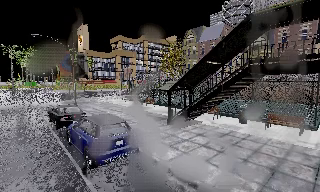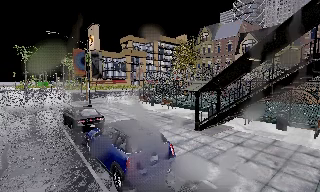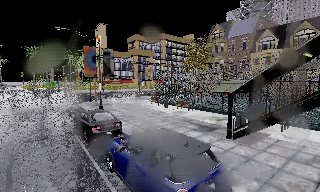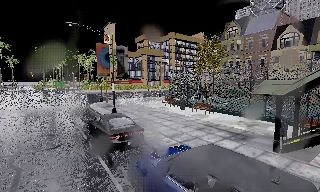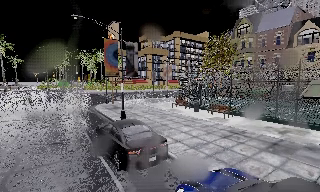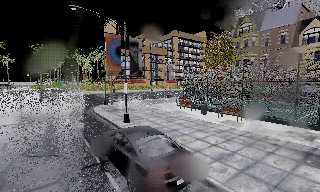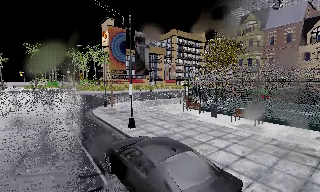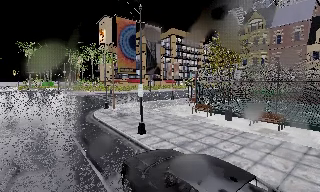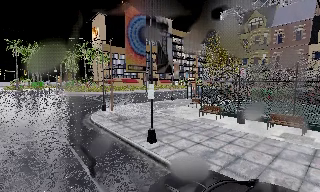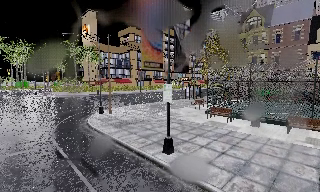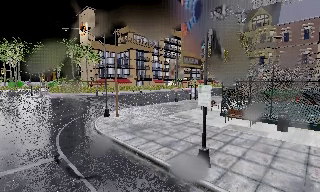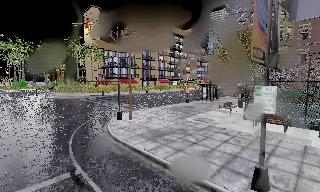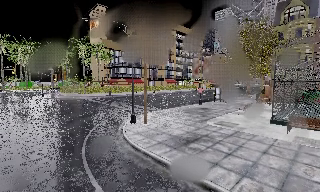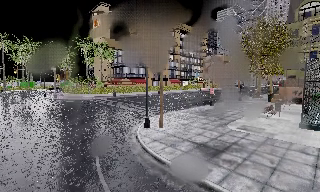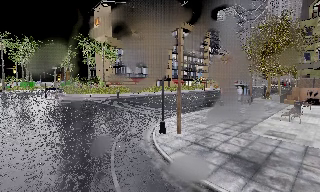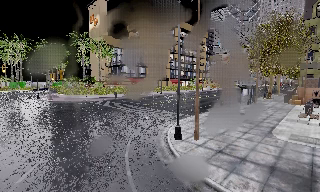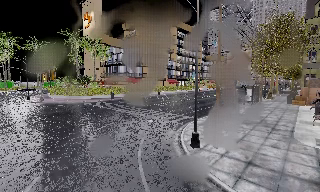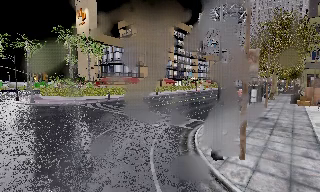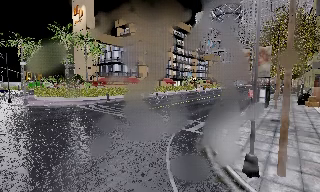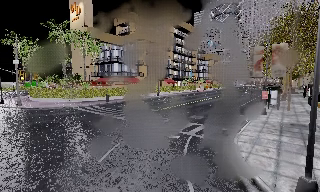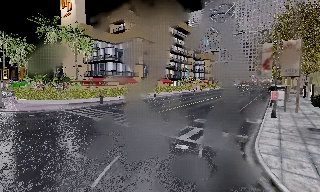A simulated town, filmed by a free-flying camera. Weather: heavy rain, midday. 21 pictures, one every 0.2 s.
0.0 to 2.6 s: The camera travels forward and to its left, about 20 m, so what stands in front looms larger.
2.6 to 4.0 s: The camera pans to its right, which is clockwise from overhead, by about 10 degrees. It travels forward and to its left, about 11 m, so what stands in front looms larger.
The film runs forward here.
